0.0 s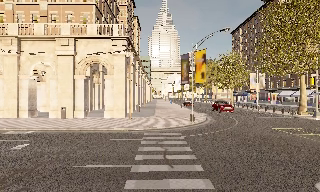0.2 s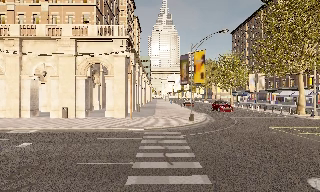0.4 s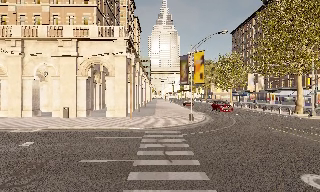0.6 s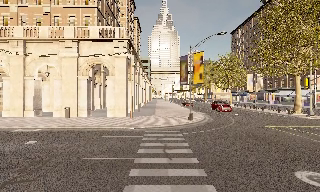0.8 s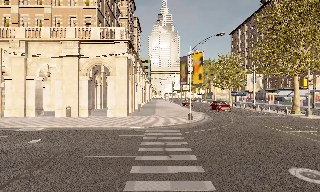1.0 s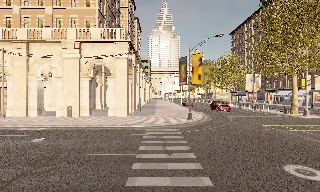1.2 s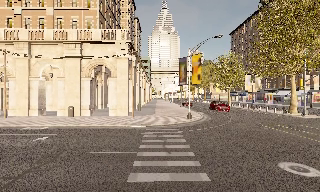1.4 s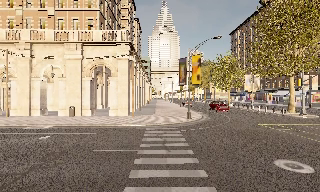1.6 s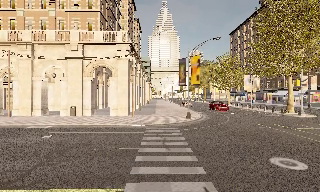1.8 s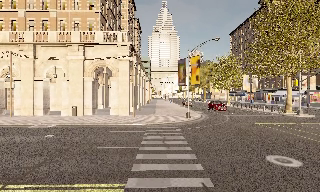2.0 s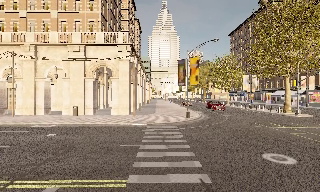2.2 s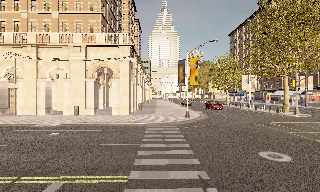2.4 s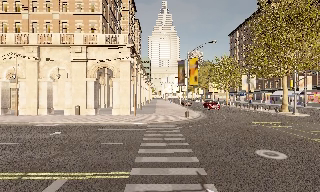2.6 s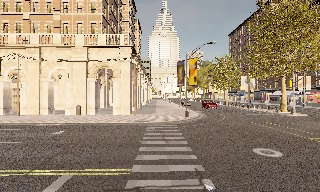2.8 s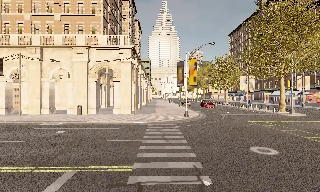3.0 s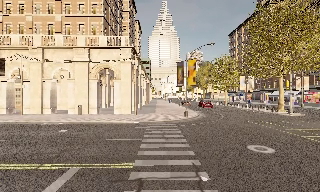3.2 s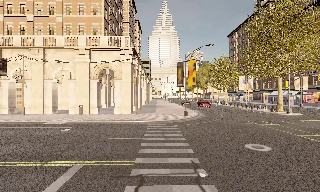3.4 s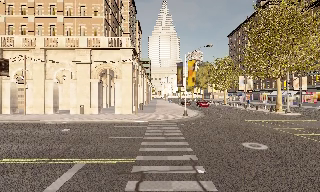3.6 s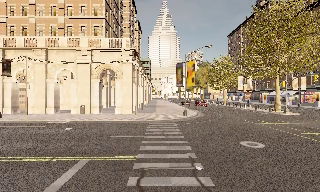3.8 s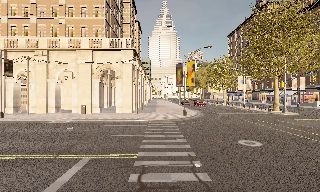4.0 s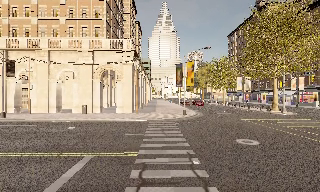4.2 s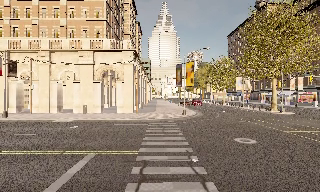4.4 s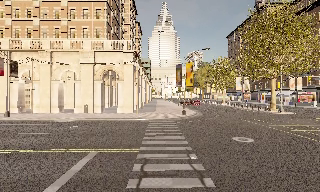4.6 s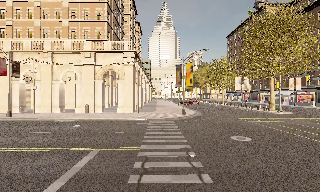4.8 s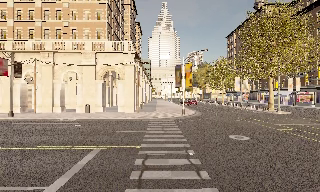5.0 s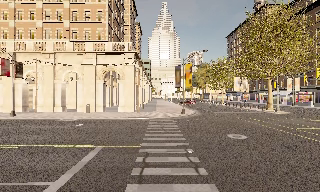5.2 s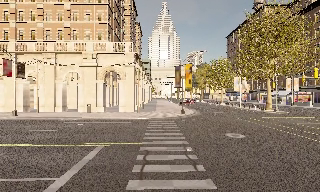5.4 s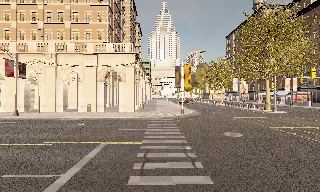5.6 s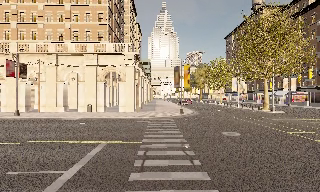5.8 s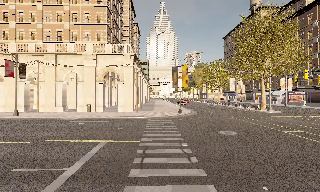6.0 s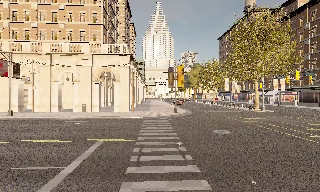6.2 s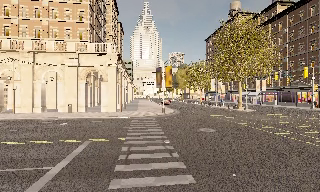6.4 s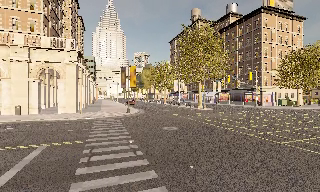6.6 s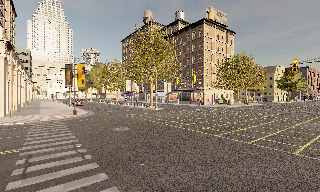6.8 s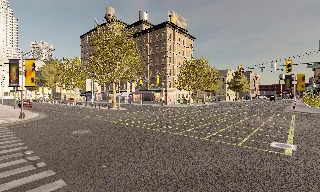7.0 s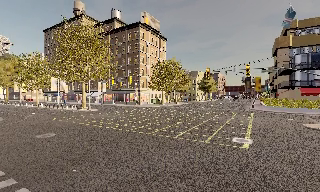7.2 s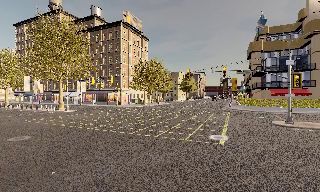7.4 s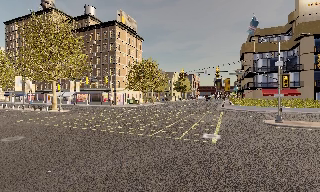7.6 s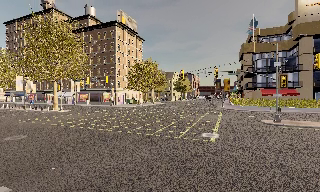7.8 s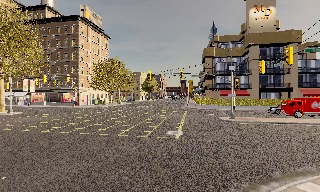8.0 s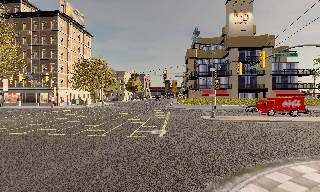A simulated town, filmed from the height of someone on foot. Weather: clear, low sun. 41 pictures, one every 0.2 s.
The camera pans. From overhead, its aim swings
clockwise.
The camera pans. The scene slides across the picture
to the left.
0.0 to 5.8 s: The camera travels backward, about 7 m, so what stands in front gets smaller.
5.8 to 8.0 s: The camera pans to its right, which is clockwise from overhead, by about 85 degrees. It travels backward, about 2.5 m.
The film runs backward here.
